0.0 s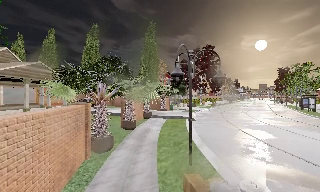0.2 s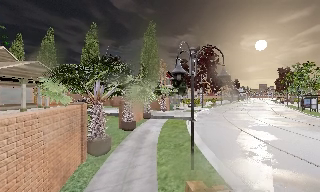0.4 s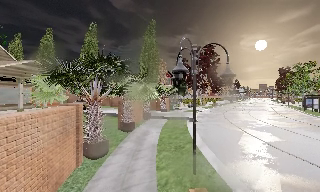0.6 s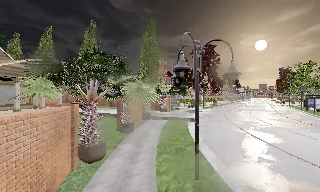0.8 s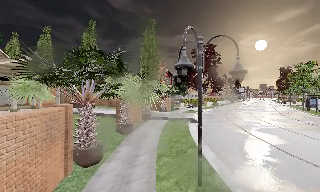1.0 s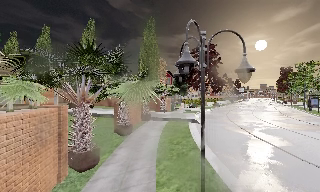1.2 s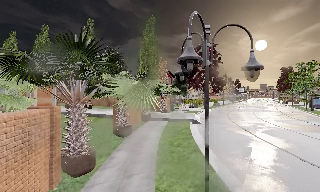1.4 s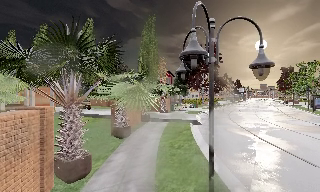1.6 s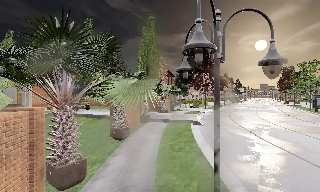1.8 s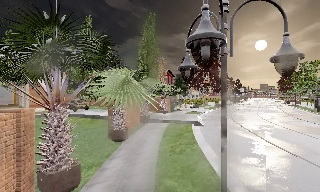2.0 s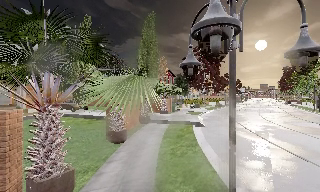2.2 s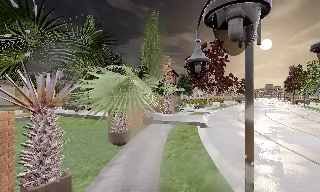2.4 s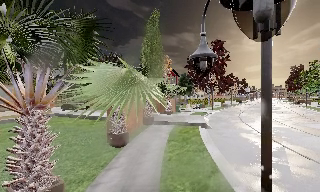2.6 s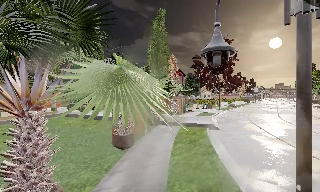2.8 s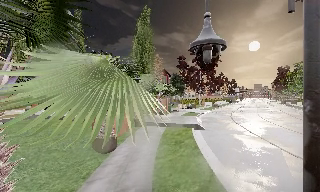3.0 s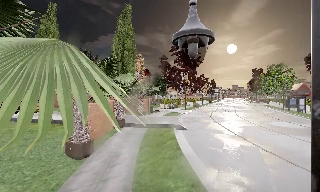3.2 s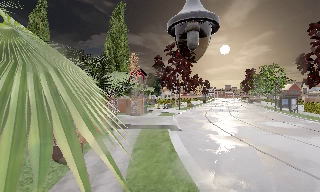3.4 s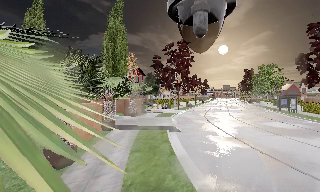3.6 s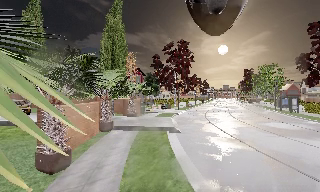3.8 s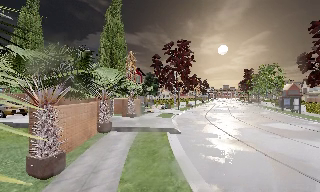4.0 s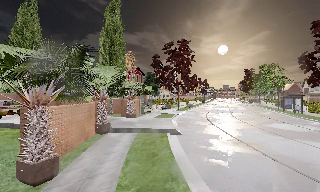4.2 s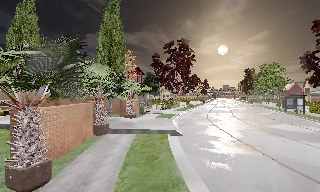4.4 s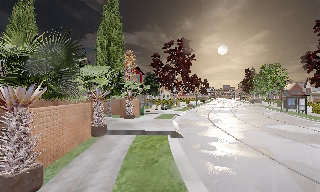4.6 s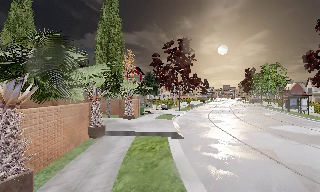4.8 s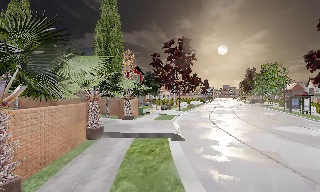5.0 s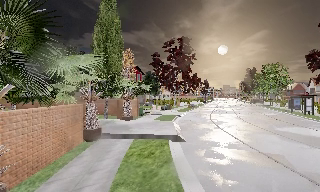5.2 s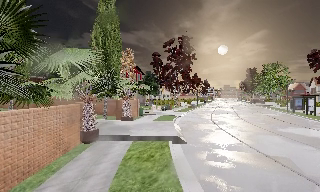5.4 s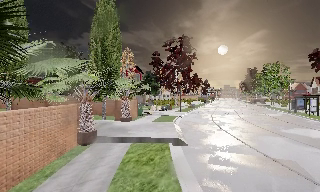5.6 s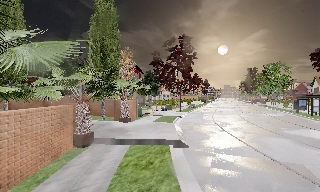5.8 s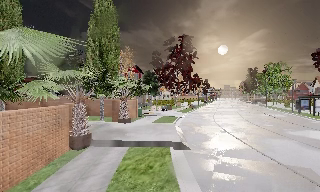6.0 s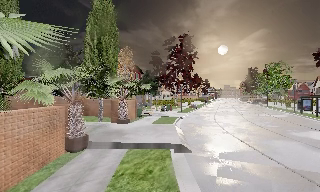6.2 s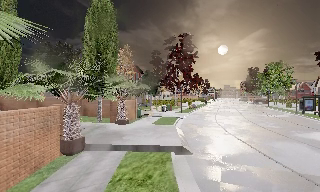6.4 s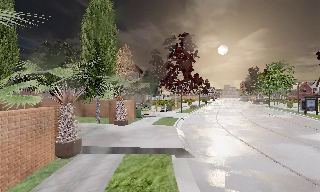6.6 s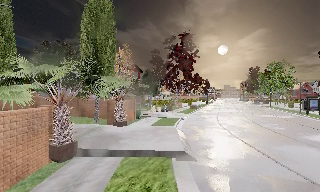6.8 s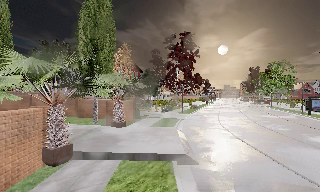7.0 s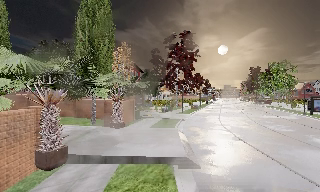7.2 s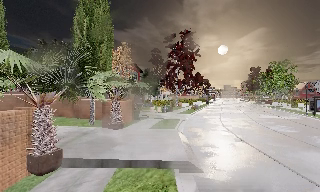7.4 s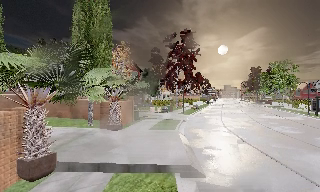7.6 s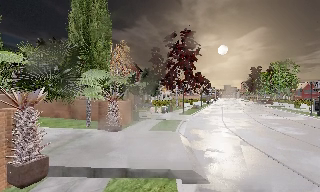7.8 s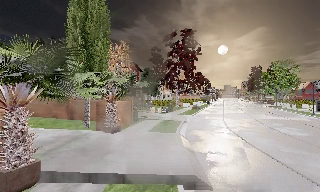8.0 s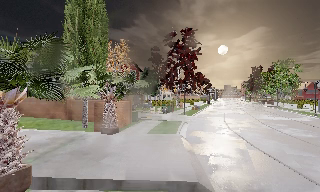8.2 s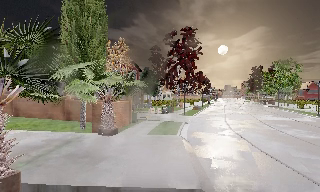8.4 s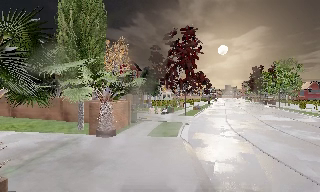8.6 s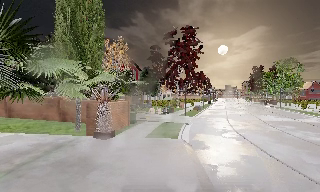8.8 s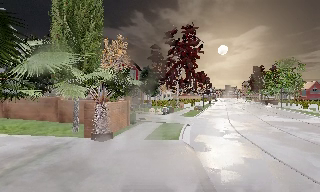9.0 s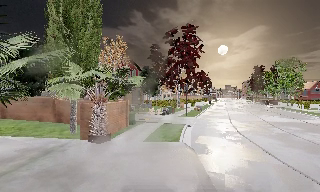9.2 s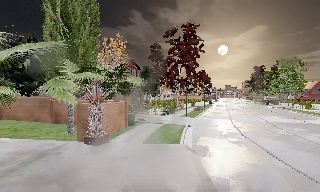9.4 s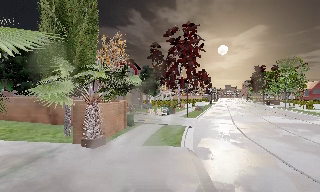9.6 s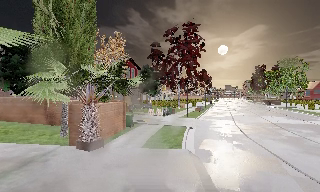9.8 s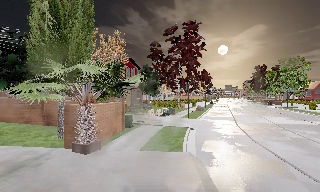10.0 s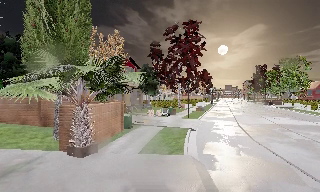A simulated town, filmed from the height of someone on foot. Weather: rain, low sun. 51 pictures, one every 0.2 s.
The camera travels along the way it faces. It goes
forward.
0.0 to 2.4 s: The camera travels forward, about 4 m, so what stands in front looms larger.
2.4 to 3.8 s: The camera pans to its right, which is clockwise from overhead, by about 10 degrees. It travels forward, about 2.5 m, so what stands in front looms larger.
3.8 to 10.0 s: The camera travels forward, about 10 m, so what stands in front looms larger.
The film runs forward here.
